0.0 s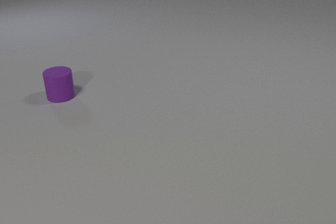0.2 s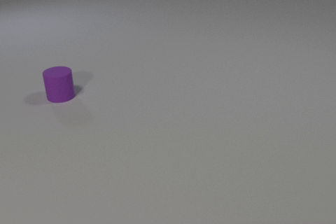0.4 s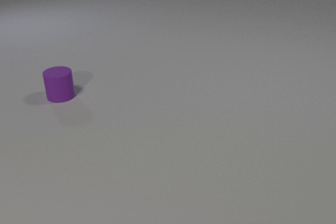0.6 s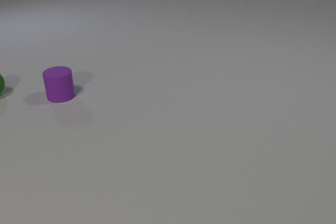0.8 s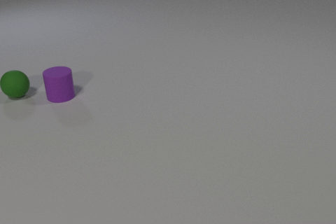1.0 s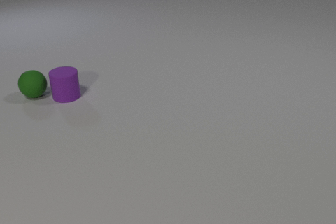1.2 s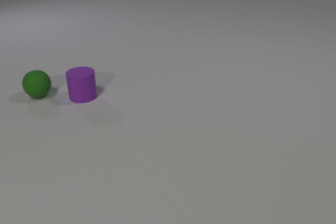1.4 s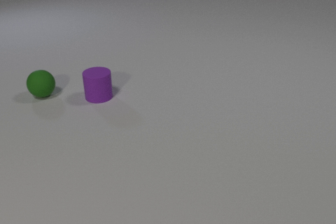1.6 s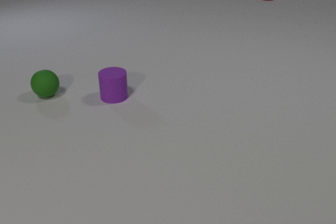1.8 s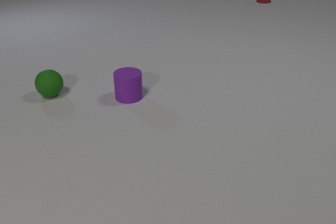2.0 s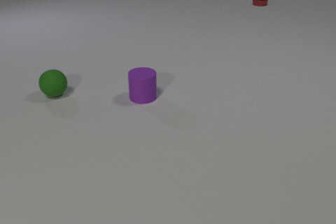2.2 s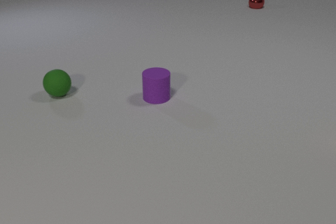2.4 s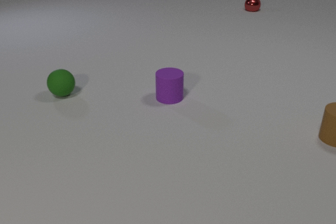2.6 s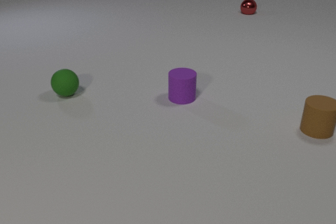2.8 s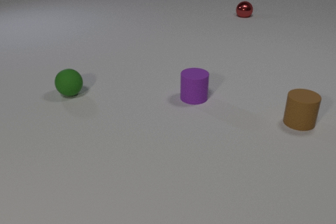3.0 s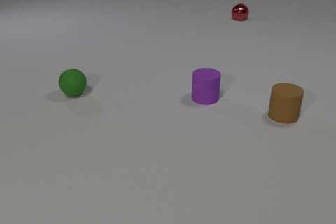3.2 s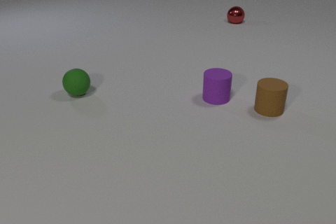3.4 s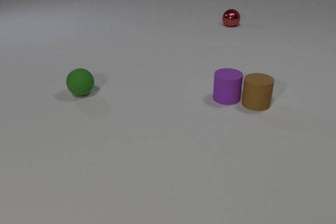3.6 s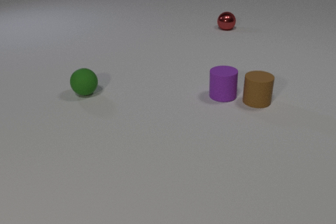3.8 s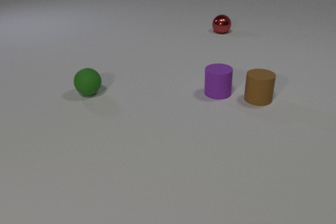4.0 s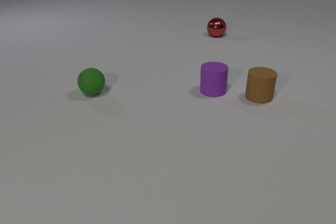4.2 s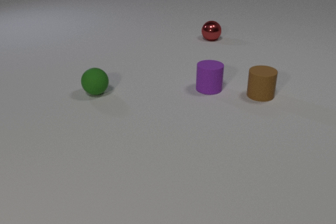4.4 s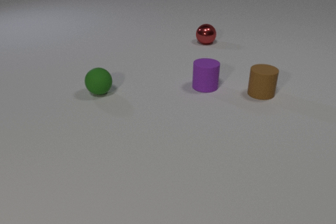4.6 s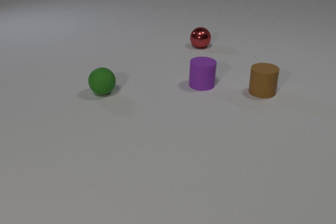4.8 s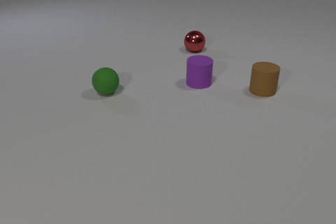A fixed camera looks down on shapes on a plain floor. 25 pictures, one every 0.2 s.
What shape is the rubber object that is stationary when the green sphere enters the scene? cylinder.
What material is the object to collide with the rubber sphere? rubber.
What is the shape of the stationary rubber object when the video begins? cylinder.
0.0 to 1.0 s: The green rubber sphere comes in at the left edge, rolls to the right and toward the camera. The purple rubber cylinder slides to the right. The green rubber sphere and the purple rubber cylinder collide.
1.0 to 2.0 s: The green rubber sphere rolls to the right. The purple rubber cylinder slides to the right. The red metal sphere comes in at the top edge, rolls toward the camera.
2.0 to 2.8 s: The green rubber sphere rolls to the right. The purple rubber cylinder slides to the right. The red metal sphere rolls toward the camera. The brown rubber cylinder comes in at the right edge, slides to the left and away from the camera.
2.8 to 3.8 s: The green rubber sphere rolls to the right. The purple rubber cylinder slides to the right and away from the camera. The red metal sphere rolls toward the camera. The brown rubber cylinder slides to the left and away from the camera. The purple rubber cylinder and the brown rubber cylinder collide.
3.8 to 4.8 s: The green rubber sphere rolls to the right. The purple rubber cylinder slides away from the camera and to the left. The red metal sphere rolls toward the camera and to the left. The brown rubber cylinder slides away from the camera.
